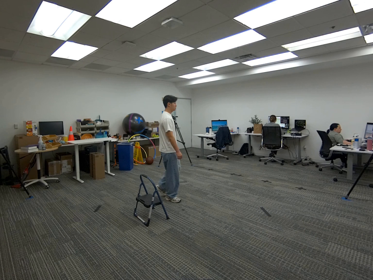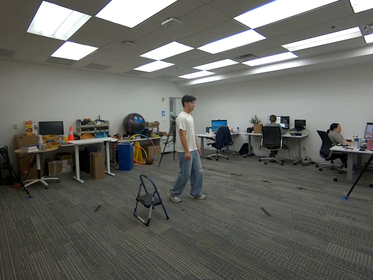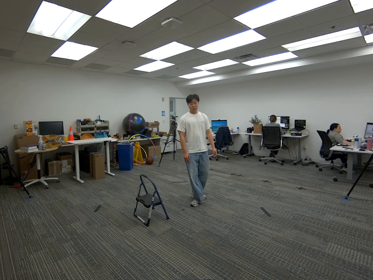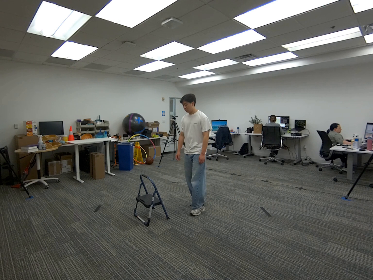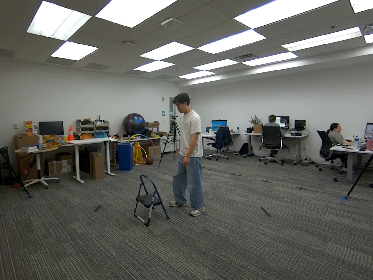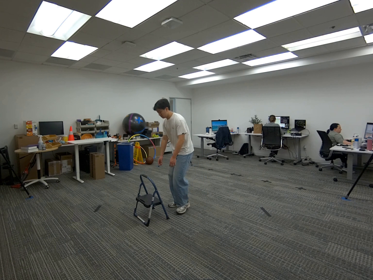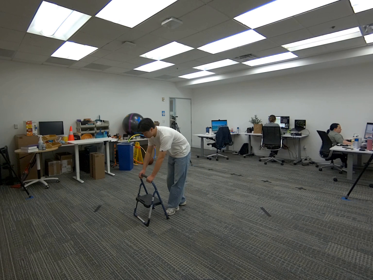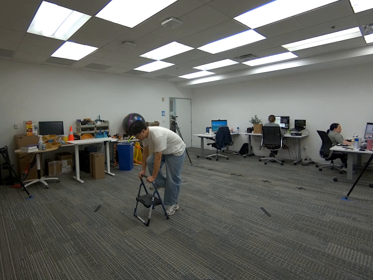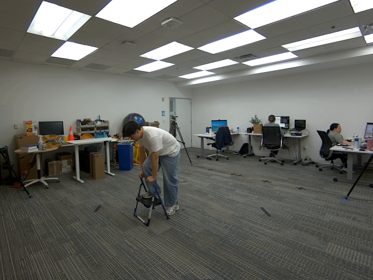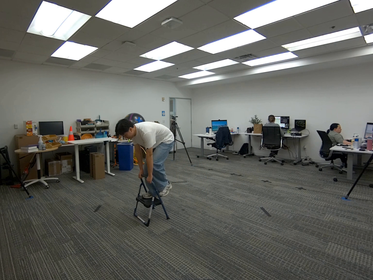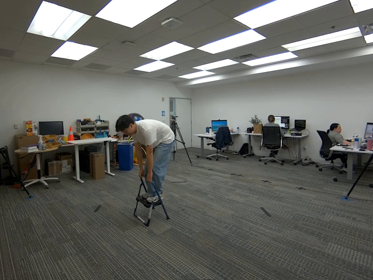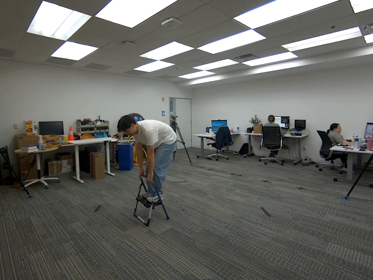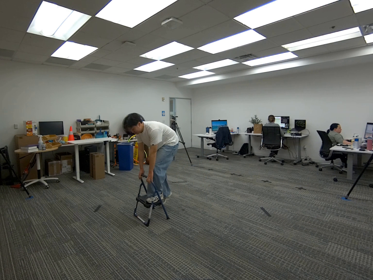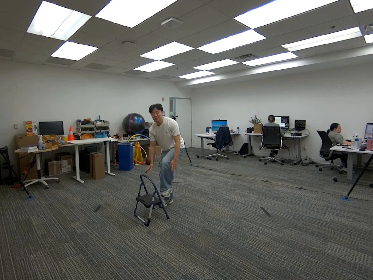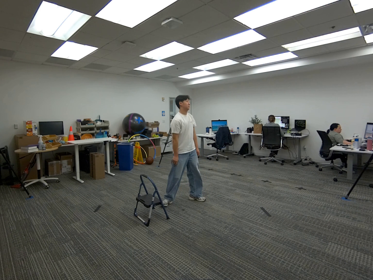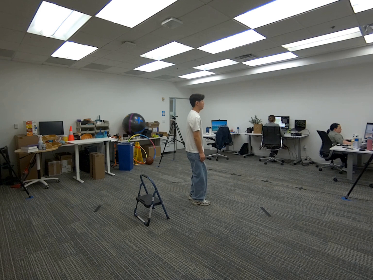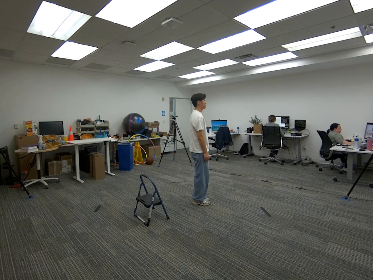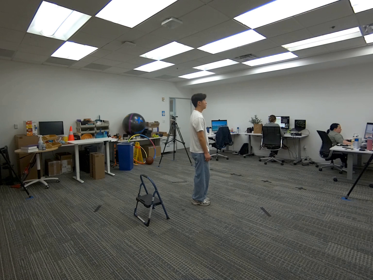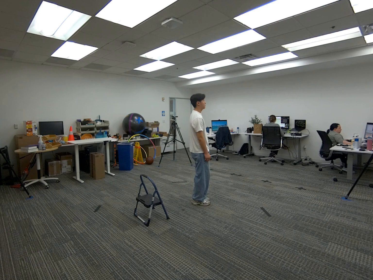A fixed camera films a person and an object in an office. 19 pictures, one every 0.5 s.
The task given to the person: Walk over to the step ladder and step onto the step ladder using both feet.
